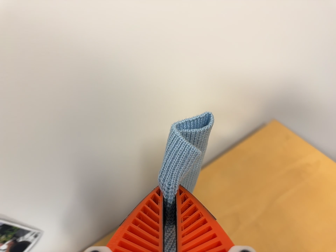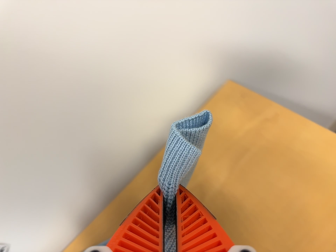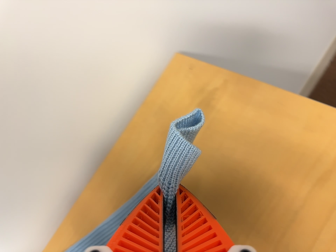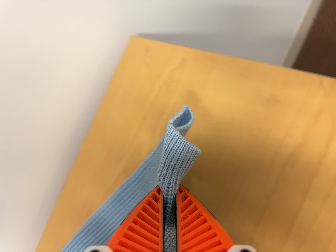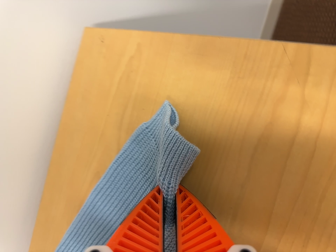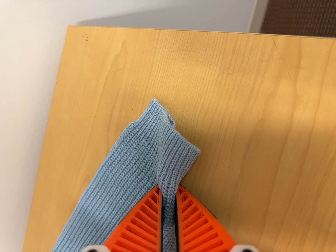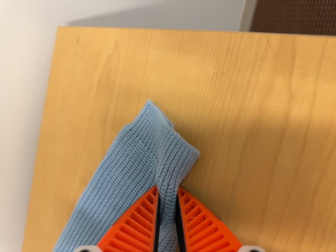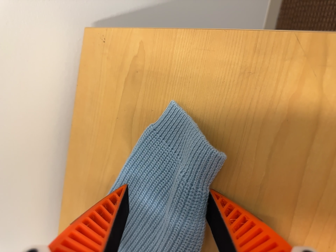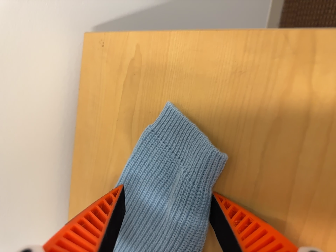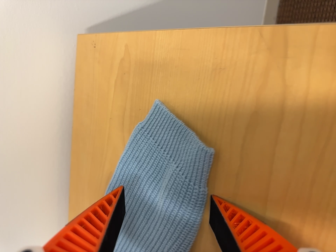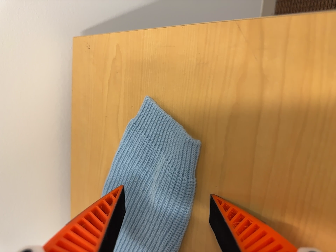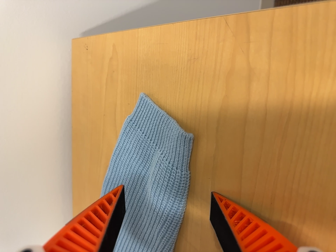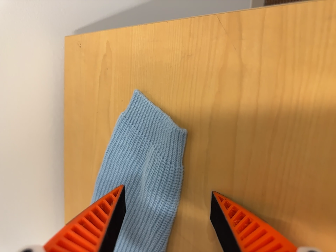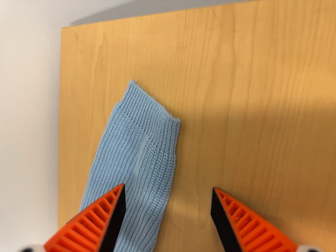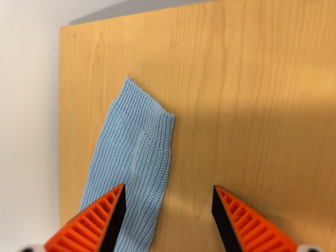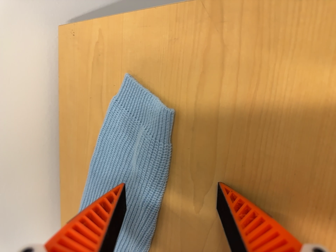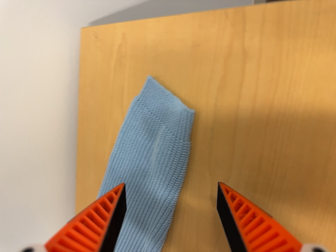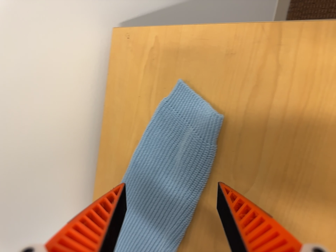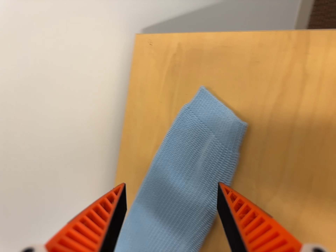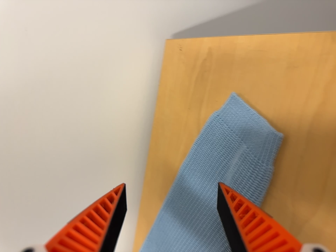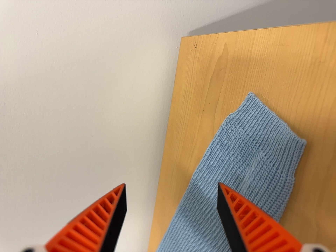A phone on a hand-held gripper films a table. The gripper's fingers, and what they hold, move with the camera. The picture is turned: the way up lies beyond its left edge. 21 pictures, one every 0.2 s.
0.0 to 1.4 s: The camera travels to its right and forward, about 26 cm, so close, fixed things drift to the left. Its aim tips toward the bottom of its view by about 20 degrees, and the scene shifts upward. It rolls about its line of sight by about 45 degrees, and the scene rotates counterclockwise.
1.4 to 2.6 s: The camera travels to its right, about 7 cm.
2.6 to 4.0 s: The camera swings to its left by about 20 degrees, and the scene slides to the right.
The film runs backward here.
